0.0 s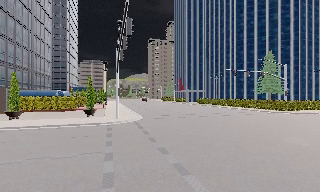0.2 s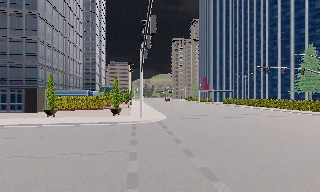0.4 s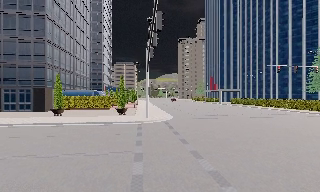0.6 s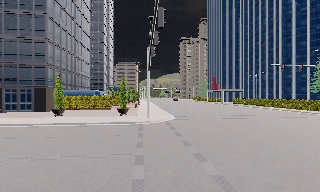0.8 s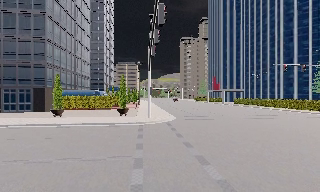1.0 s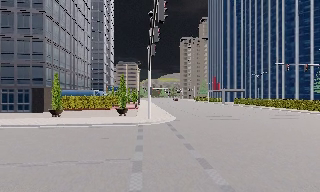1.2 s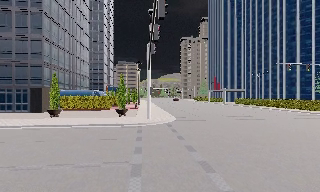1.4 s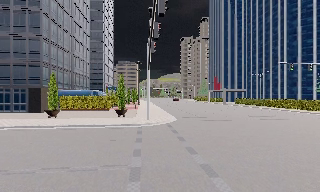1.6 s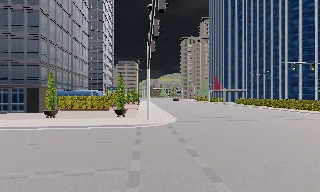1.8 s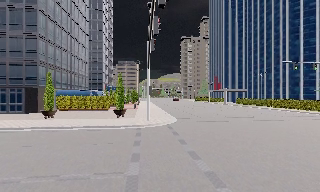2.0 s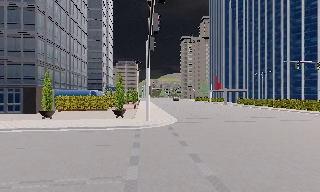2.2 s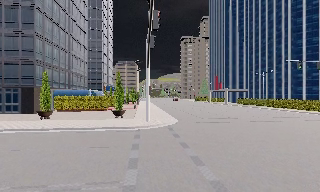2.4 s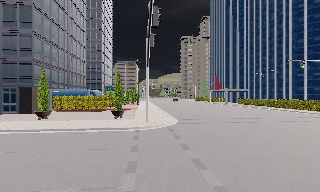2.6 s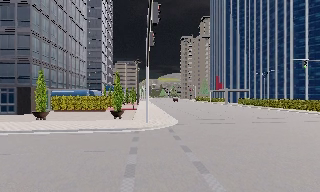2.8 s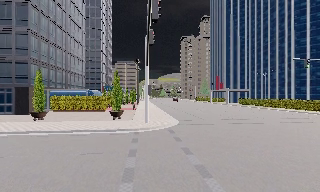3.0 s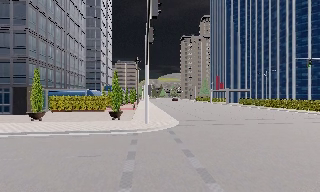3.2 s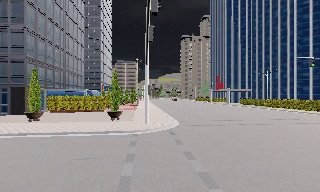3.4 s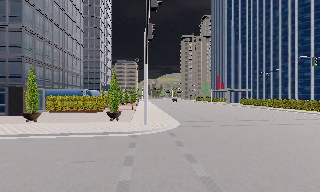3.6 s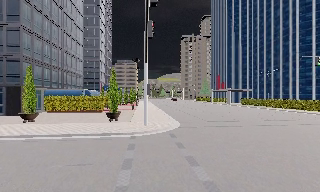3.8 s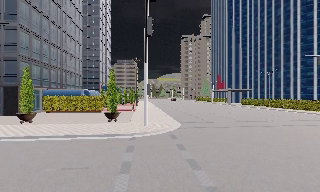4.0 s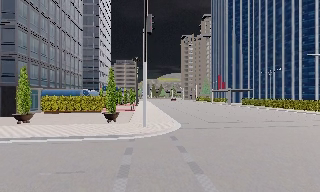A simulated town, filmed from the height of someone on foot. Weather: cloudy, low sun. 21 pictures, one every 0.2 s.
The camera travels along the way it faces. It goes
forward.
0.0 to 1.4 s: The scene slides to the right, as the camera pans about 10 degrees to its left. It travels forward, about 2 m, so what stands in front looms larger.
1.4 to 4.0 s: The camera travels forward, about 3.5 m, so what stands in front looms larger.
The film runs forward here.
